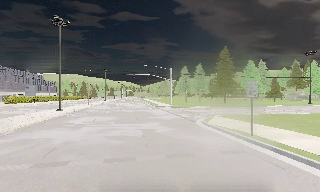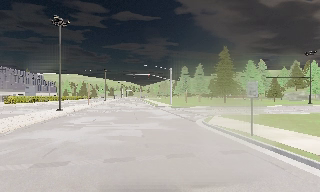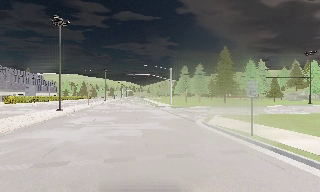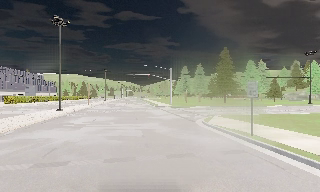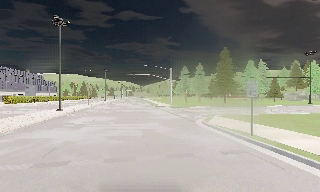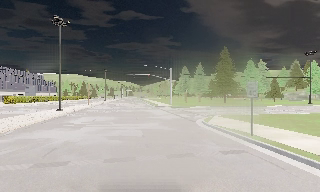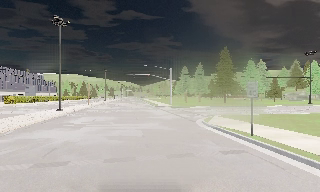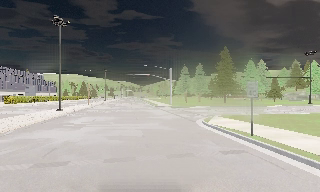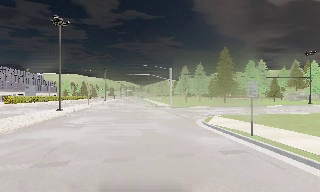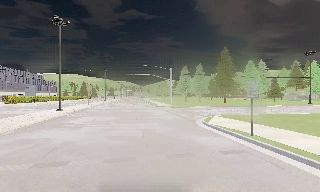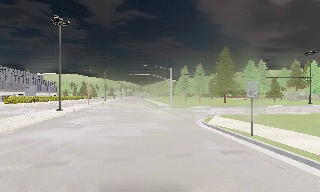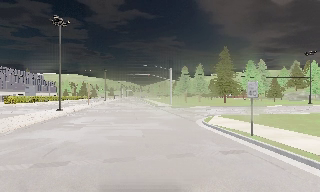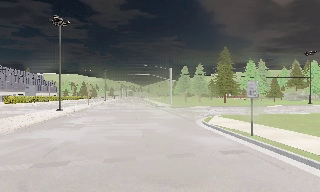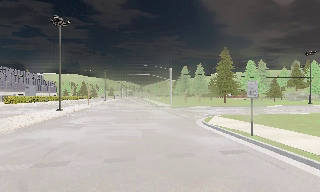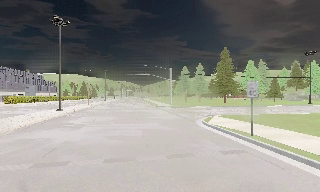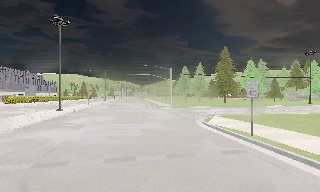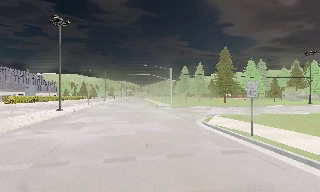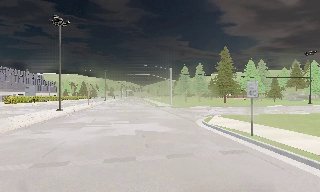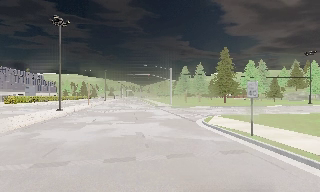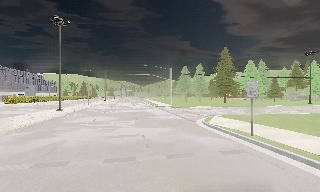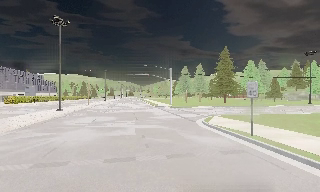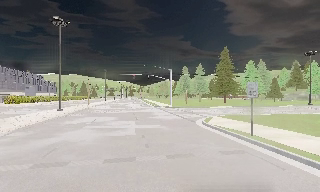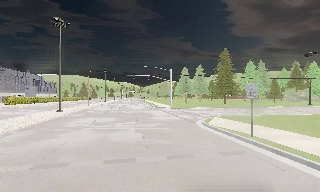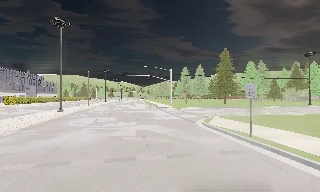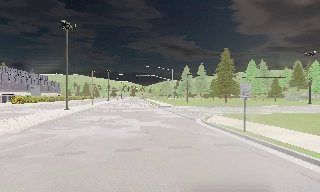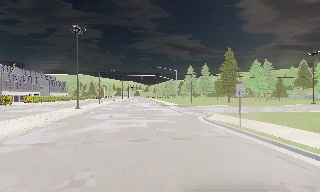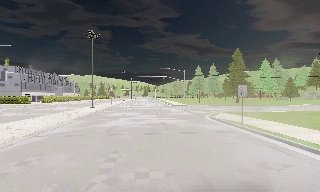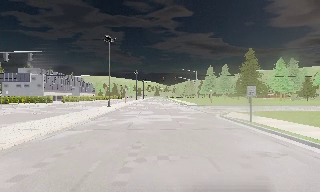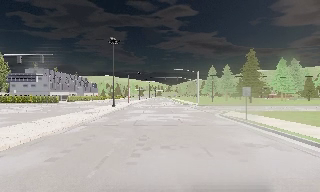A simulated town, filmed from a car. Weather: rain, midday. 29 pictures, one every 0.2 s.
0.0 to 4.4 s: The camera keeps its place and its aim.
4.4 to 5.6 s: The camera travels backward, about 6 m, so what stands in front gets smaller. It gains speed.
The film runs backward here.
